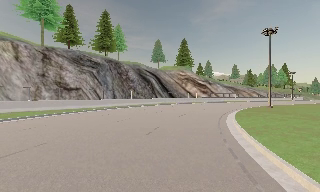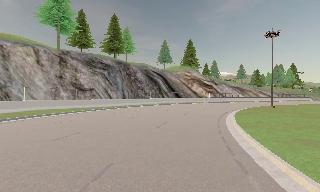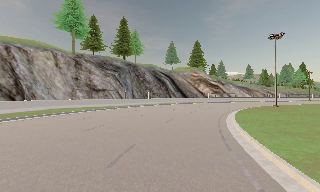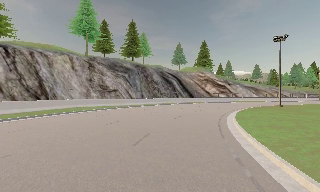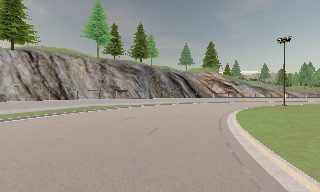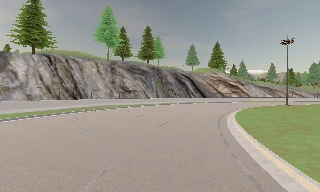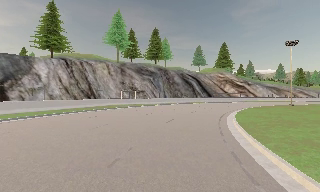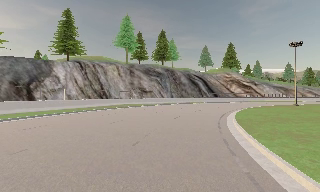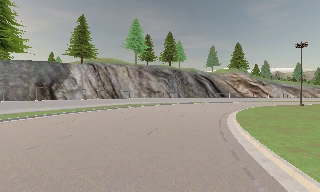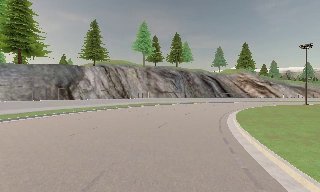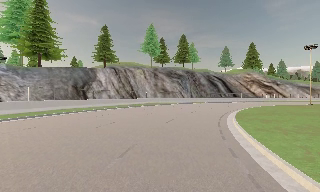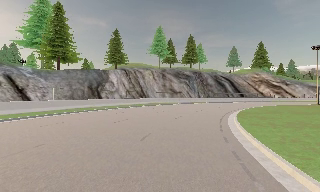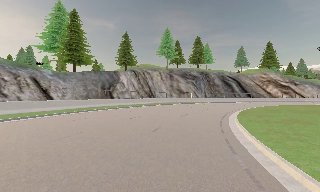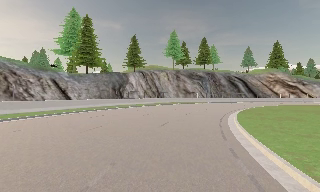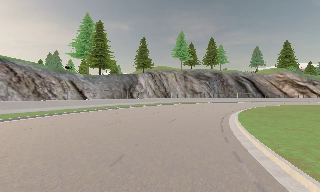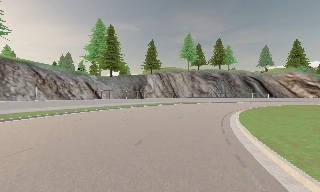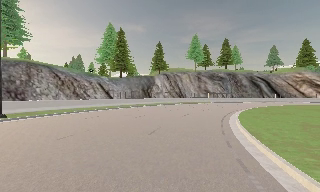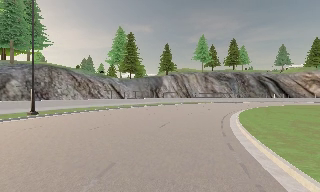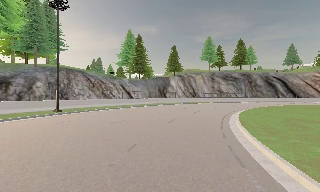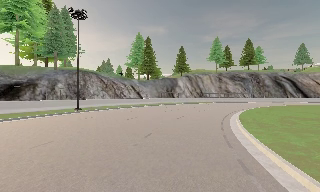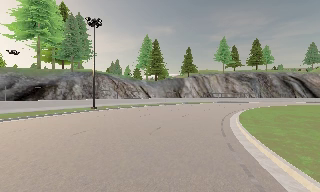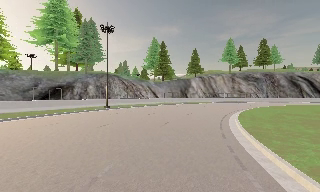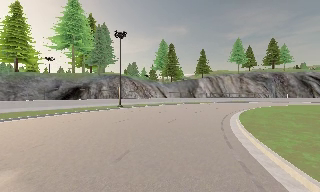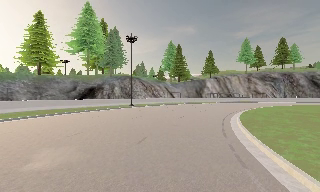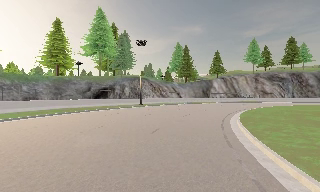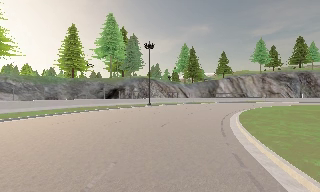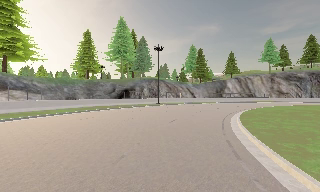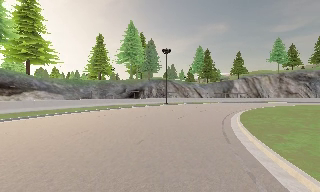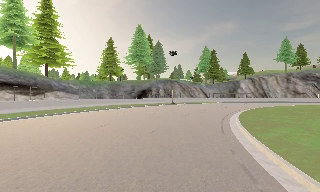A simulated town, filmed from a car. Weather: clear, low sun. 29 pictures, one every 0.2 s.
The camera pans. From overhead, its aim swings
counterclockwise.
The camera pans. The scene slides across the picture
to the right.
0.0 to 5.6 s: The camera swings to its left by about 70 degrees, and the scene slides to the right. It travels backward, about 50 m.
The film runs backward here.
